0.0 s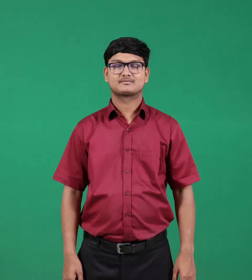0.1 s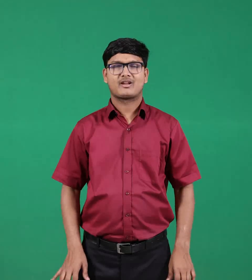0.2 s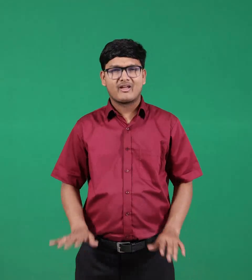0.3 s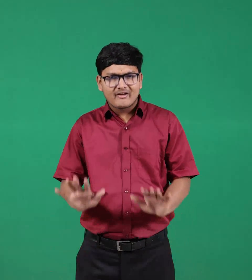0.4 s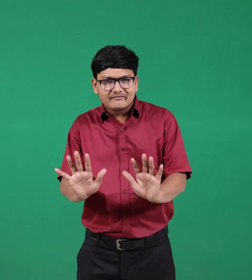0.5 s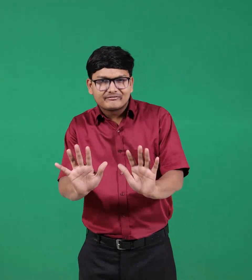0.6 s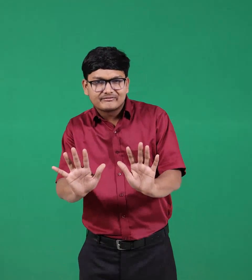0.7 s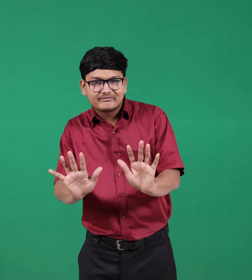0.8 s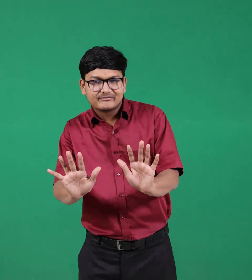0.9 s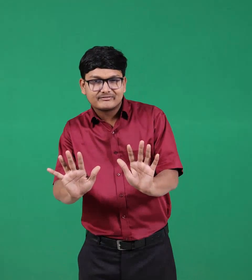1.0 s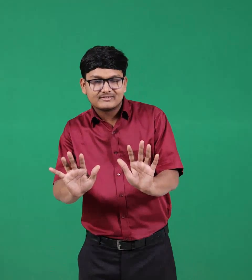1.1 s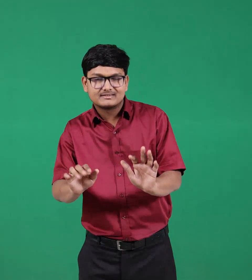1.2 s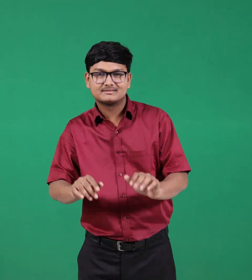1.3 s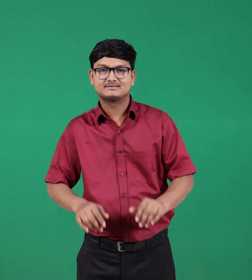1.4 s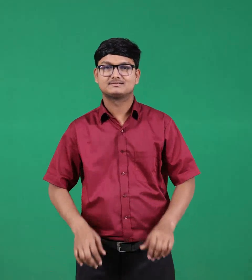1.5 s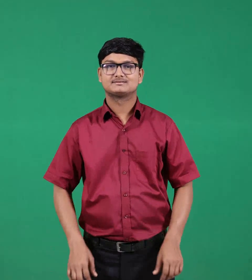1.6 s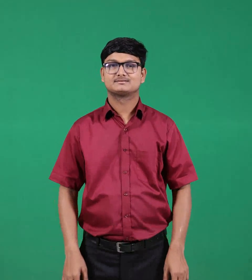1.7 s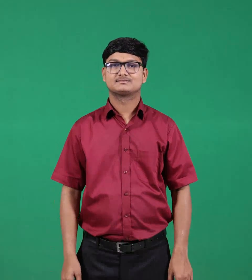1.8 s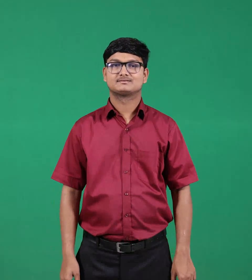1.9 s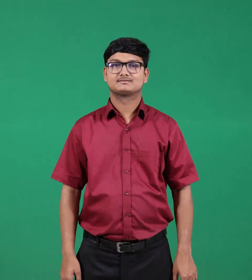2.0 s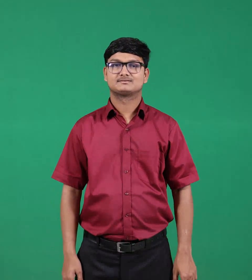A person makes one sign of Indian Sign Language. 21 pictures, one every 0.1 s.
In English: have
